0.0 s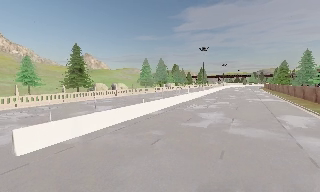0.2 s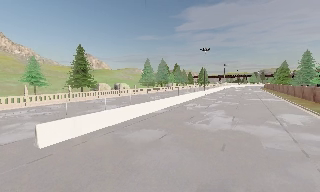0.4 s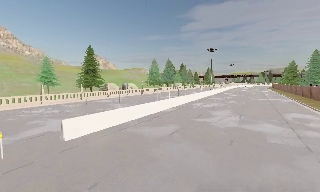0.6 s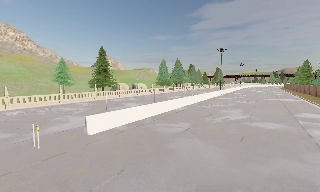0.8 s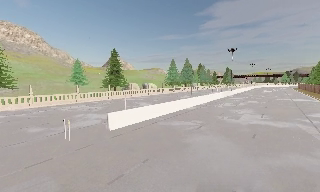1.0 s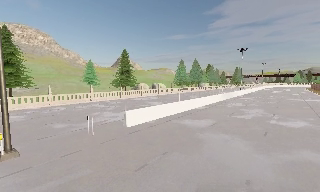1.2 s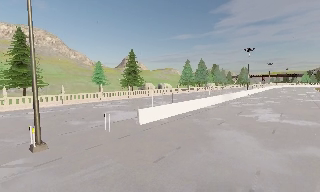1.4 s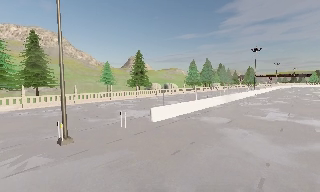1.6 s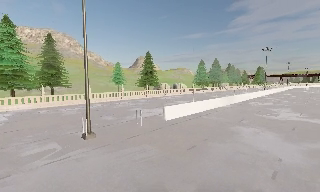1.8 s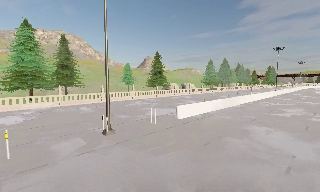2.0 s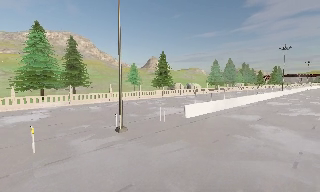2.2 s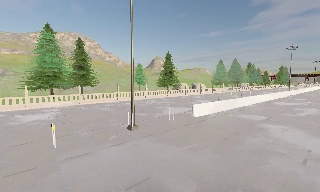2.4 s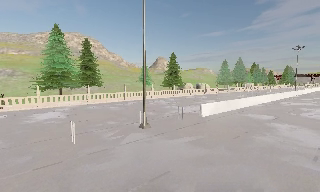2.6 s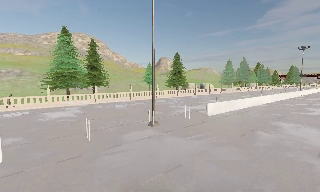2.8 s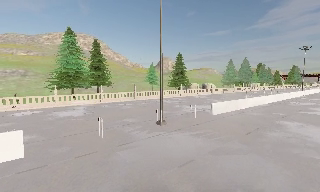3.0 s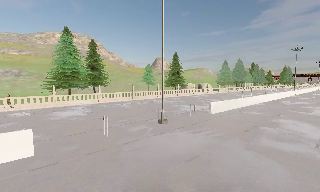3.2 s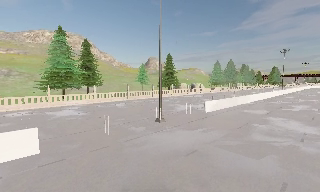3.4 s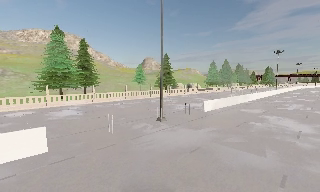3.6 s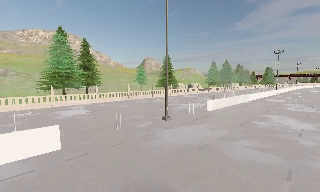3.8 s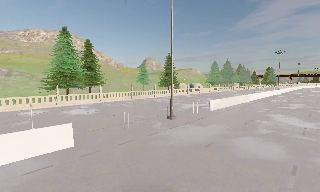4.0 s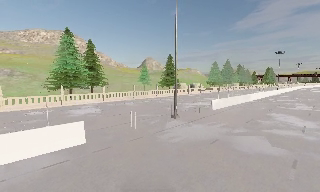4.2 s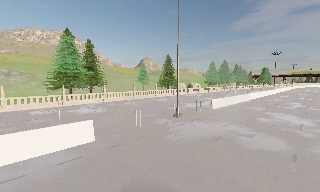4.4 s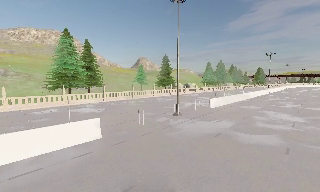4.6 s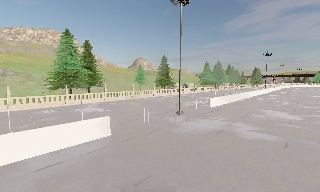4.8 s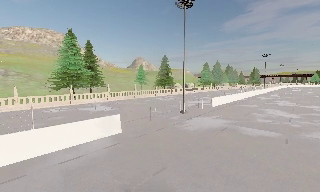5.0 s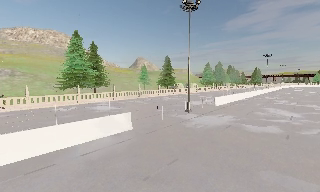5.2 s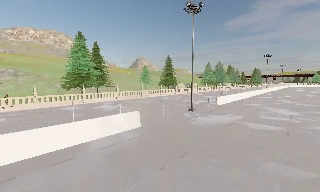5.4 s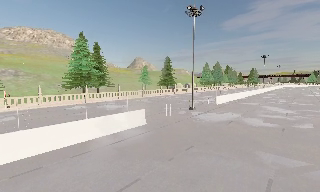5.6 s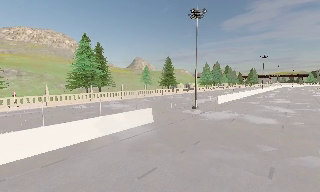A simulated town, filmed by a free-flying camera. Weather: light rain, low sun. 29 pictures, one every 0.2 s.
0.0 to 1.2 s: The camera pans to its left, which is counterclockwise from overhead, by about 10 degrees. It travels backward and to its left, about 5 m, so what stands in front gets smaller.
1.2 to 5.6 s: The camera travels backward and to its left, about 16 m, so what stands in front gets smaller.
The film runs backward here.
